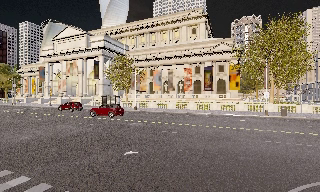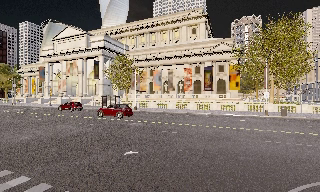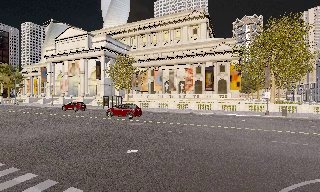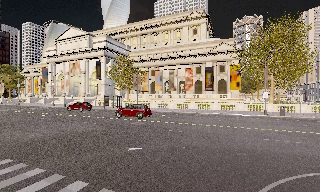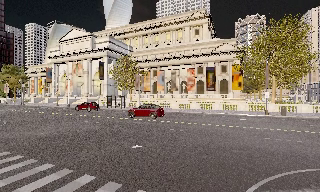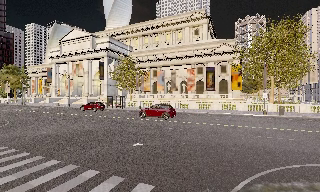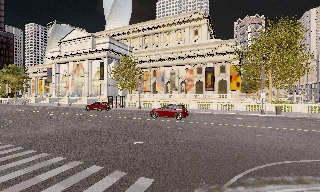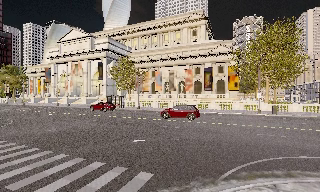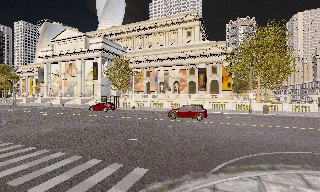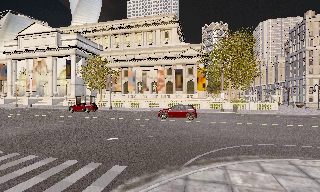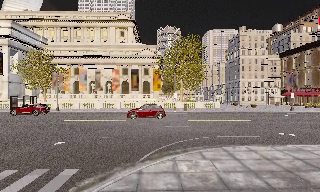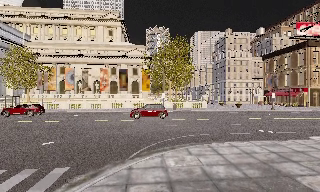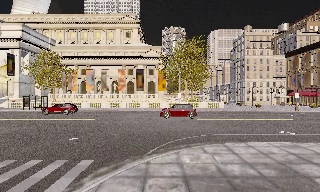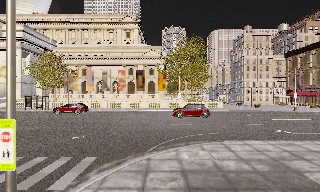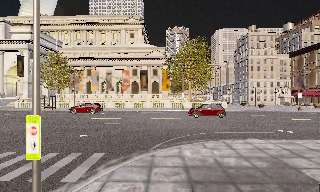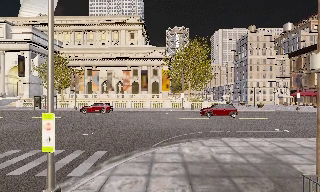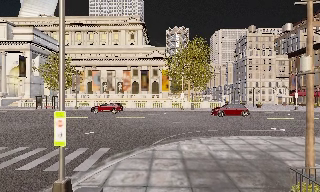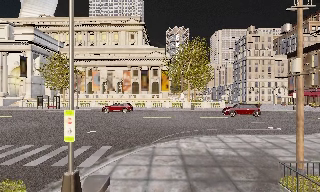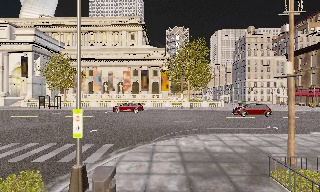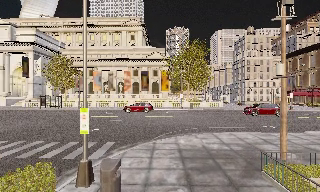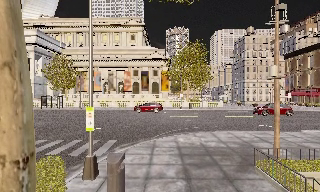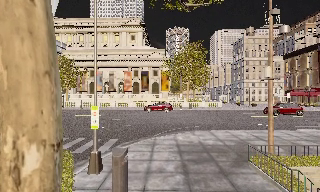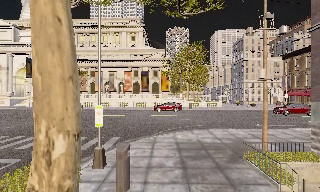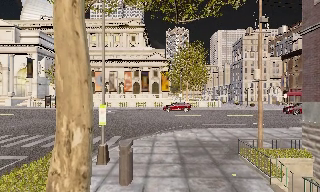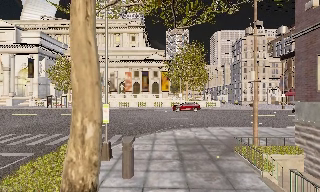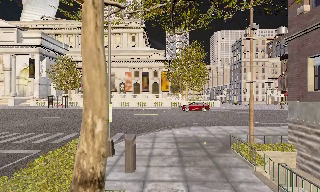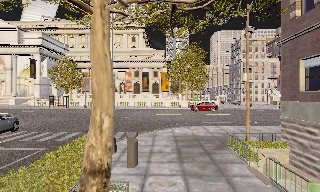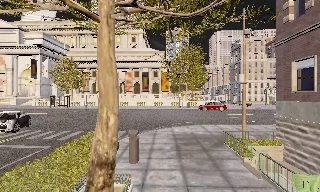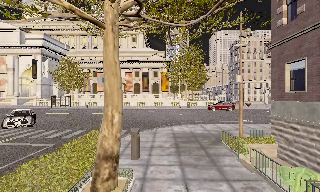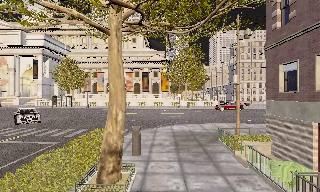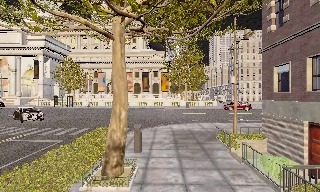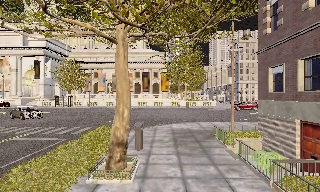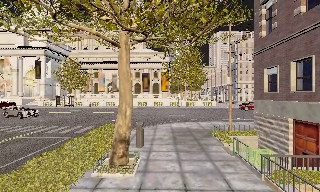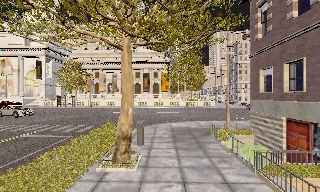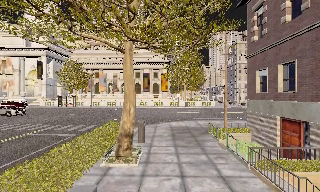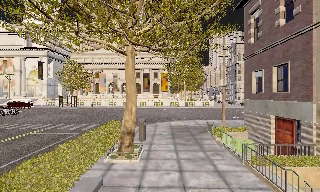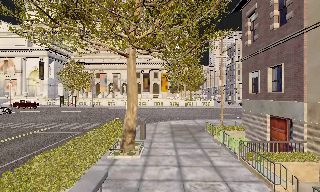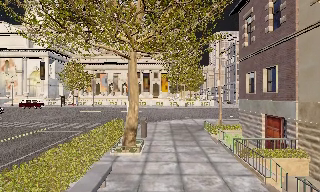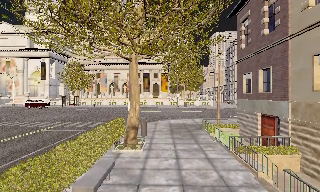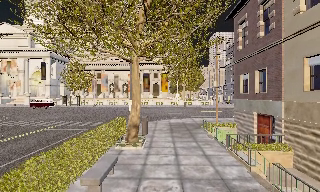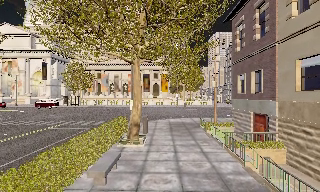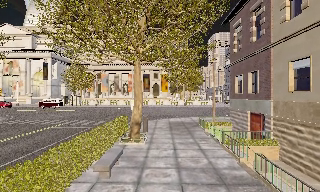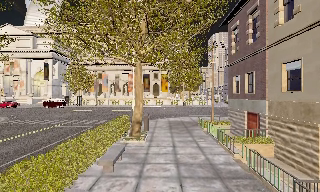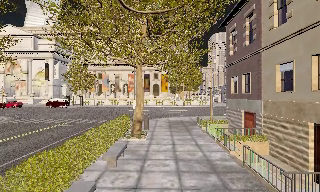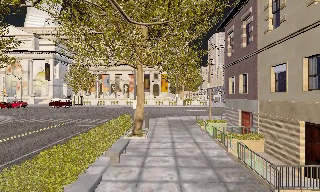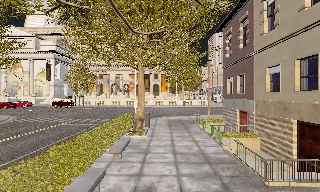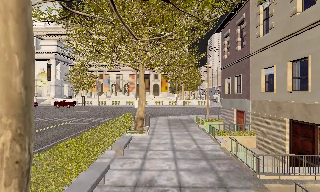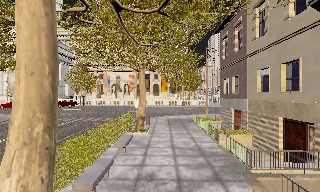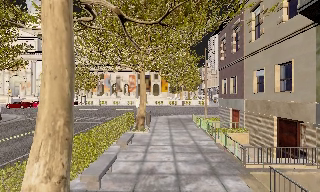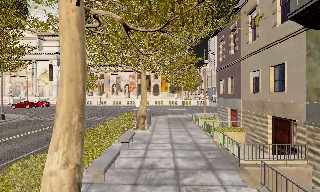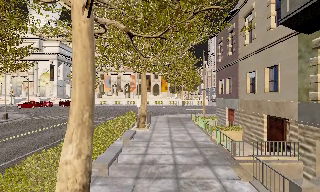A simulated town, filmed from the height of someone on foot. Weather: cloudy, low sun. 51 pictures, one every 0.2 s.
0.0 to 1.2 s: The camera travels backward, about 1.5 m, so what stands in front gets smaller. It gains speed.
1.2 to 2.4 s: The camera pans to its right, which is clockwise from overhead, by about 25 degrees. It travels backward, about 2 m, so what stands in front gets smaller.
2.4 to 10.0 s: The camera travels backward, about 14 m, so what stands in front gets smaller.
The film runs backward here.
